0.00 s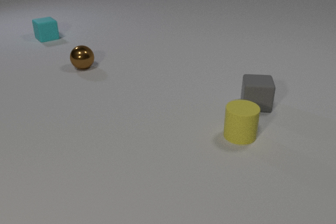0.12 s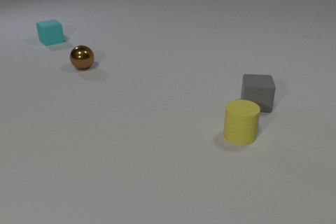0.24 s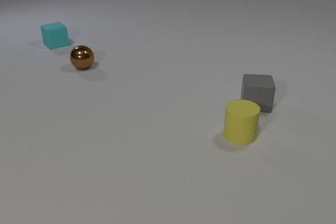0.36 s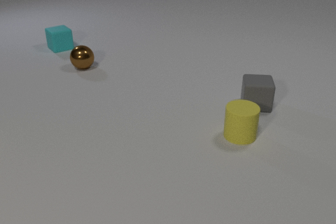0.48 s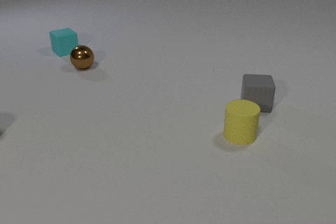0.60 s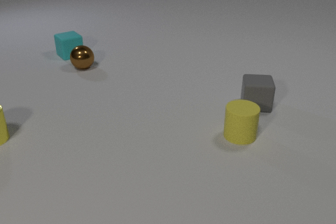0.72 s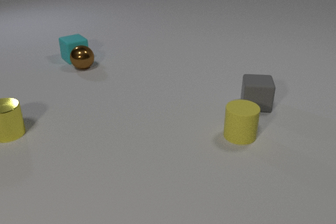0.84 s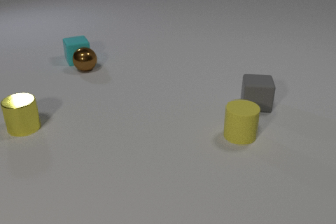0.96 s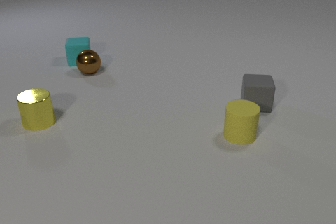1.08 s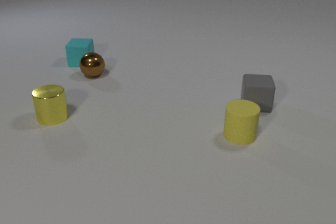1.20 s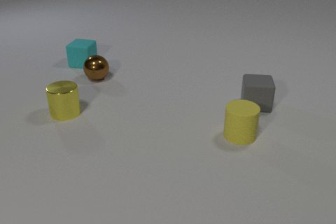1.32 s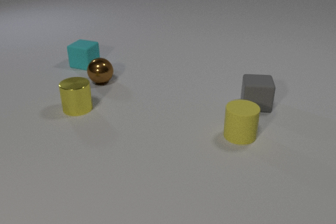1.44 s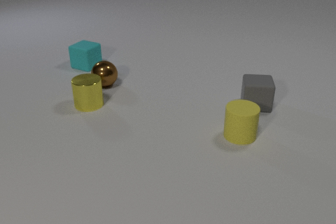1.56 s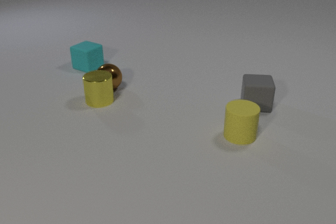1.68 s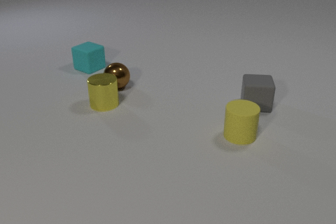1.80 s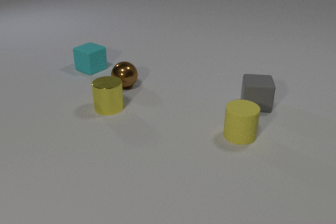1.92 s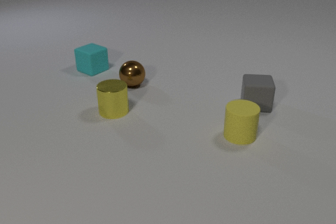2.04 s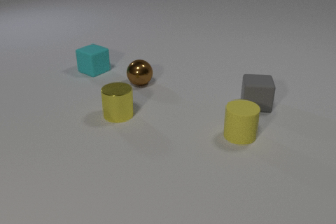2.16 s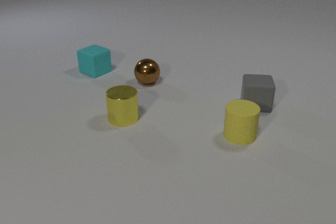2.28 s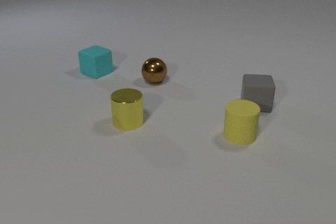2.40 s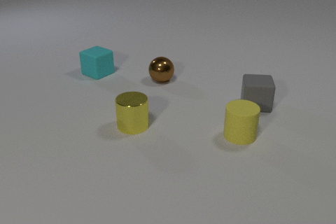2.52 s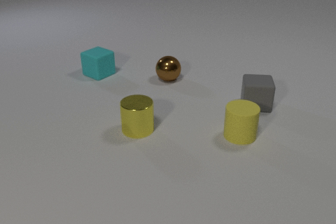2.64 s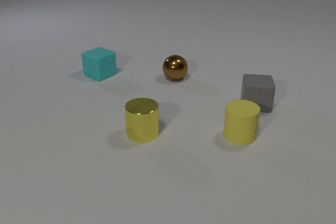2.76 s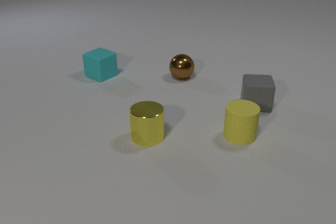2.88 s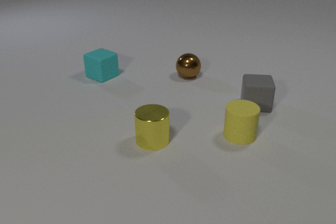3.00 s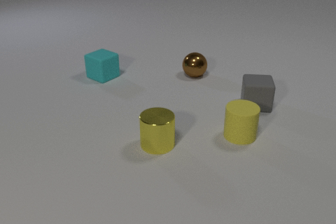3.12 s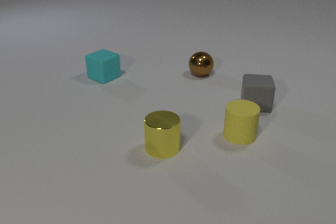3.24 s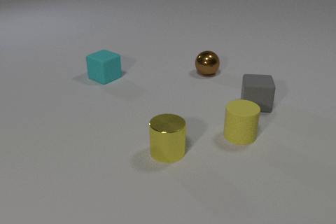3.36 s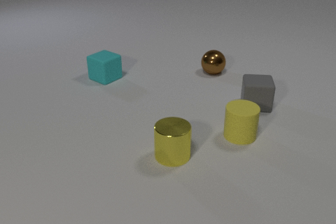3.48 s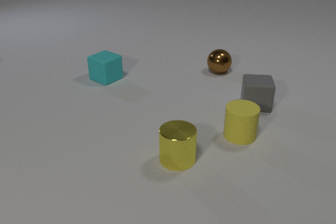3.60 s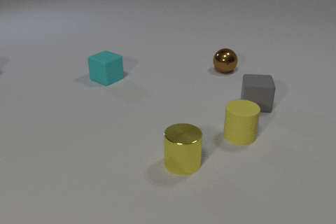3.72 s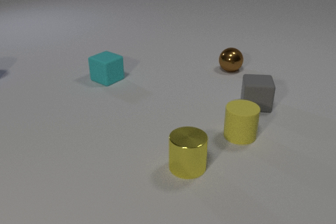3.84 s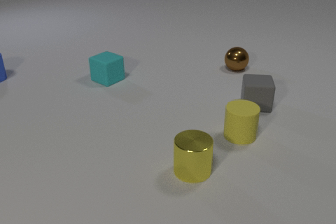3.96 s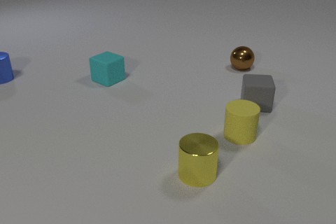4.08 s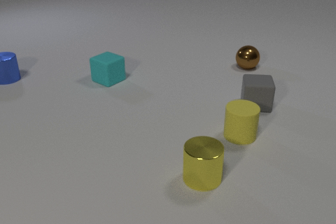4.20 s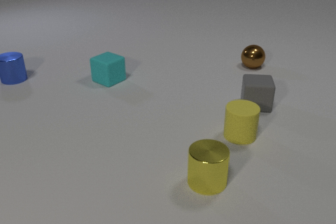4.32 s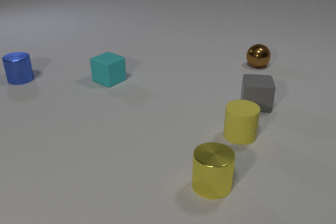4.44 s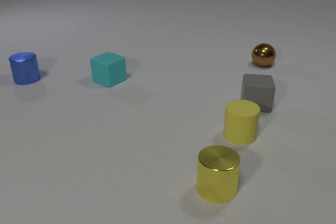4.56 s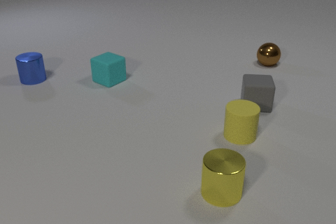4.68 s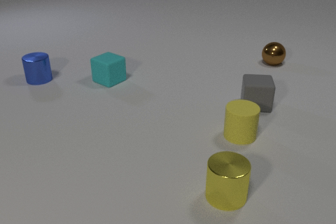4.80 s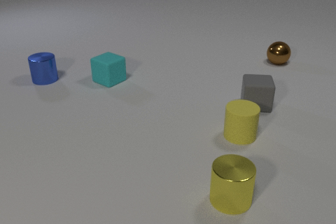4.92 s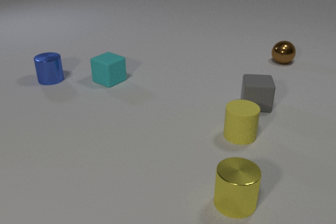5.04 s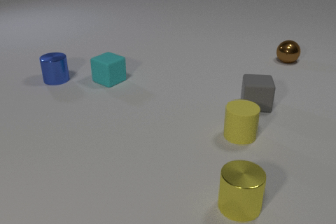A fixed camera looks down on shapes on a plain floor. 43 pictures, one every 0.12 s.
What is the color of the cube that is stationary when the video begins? gray.
Are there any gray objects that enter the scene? no.
What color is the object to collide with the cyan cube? brown.
0.00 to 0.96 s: The cyan rubber cube slides toward the camera, spins clockwise seen from above by about 30 degrees, its near face sliding to the left. The brown metal sphere rolls toward the camera and to the right. The yellow metal cylinder comes in at the left edge, slides to the right. The cyan rubber cube and the brown metal sphere collide.
0.96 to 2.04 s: The cyan rubber cube slides toward the camera and to the right, spins clockwise seen from above by about 45 degrees, its near face sliding to the left. The brown metal sphere rolls to the right and toward the camera. The yellow metal cylinder slides to the right. The brown metal sphere and the yellow metal cylinder collide.
2.04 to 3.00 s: The cyan rubber cube slides toward the camera and to the right. The brown metal sphere rolls to the right. The yellow metal cylinder slides toward the camera and to the right.
3.00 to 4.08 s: The cyan rubber cube slides toward the camera and to the right. The brown metal sphere rolls to the right and away from the camera. The yellow metal cylinder slides toward the camera and to the right. The blue metal cylinder comes in at the left edge, slides to the right and toward the camera.
4.08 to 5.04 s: The brown metal sphere rolls to the right and away from the camera. The yellow metal cylinder slides to the right and toward the camera. The blue metal cylinder slides to the right.
